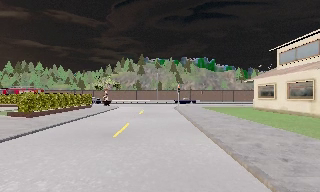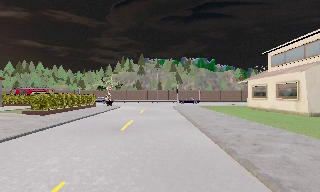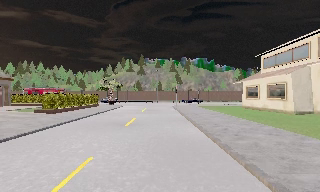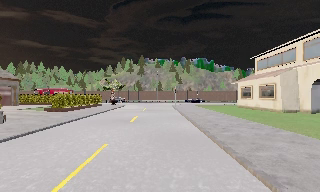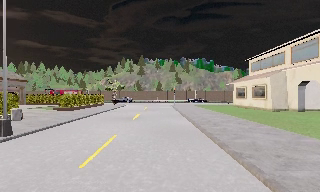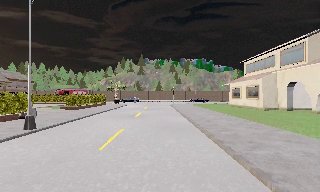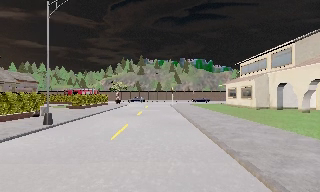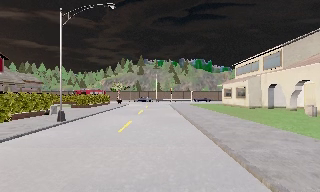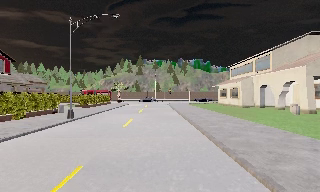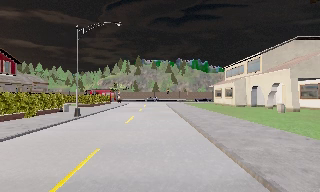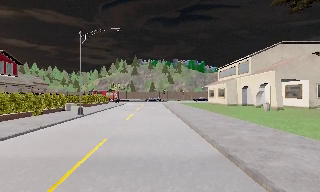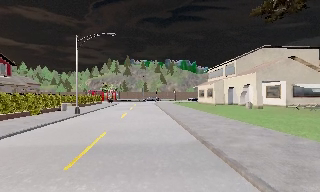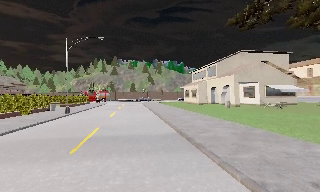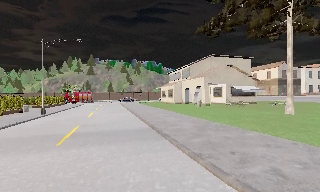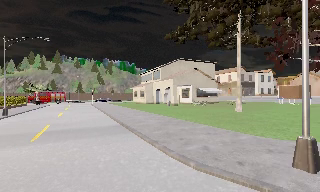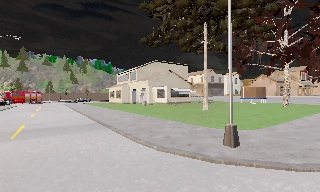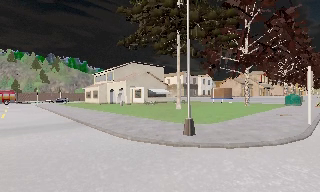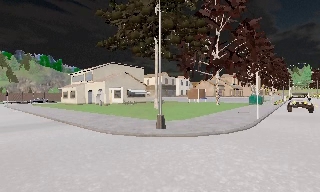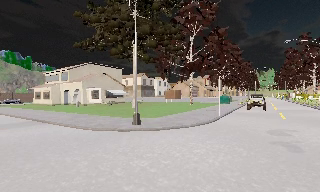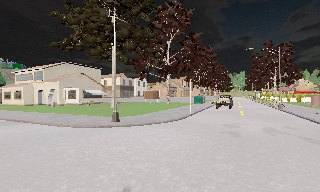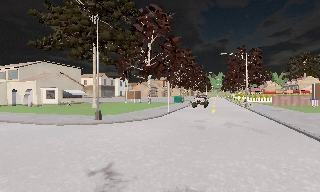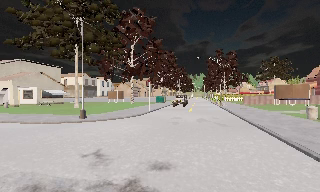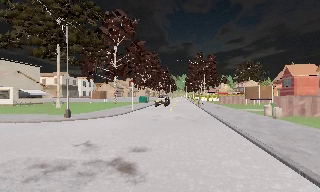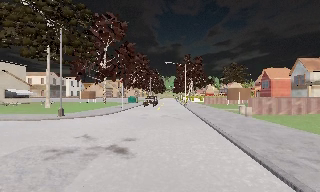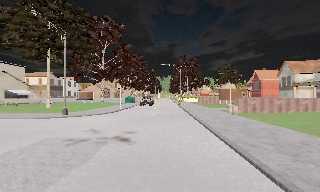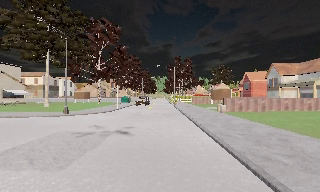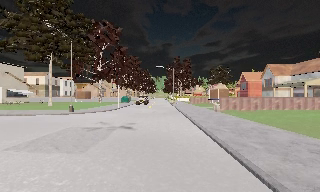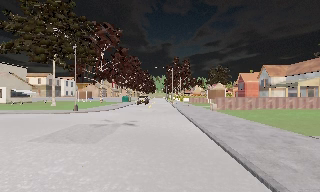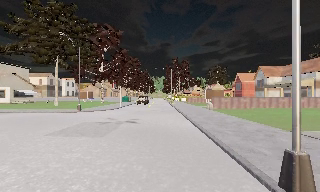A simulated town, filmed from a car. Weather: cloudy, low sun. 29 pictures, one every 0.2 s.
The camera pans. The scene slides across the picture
to the left.
The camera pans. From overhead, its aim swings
clockwise.
0.0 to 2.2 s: The camera travels backward, about 14 m, so what stands in front gets smaller.
2.2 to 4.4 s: The camera swings to its right by about 75 degrees, and the scene slides to the left. It travels backward, about 15 m.
4.4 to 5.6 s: The camera travels backward, about 7 m, so what stands in front gets smaller.
The film runs backward here.
